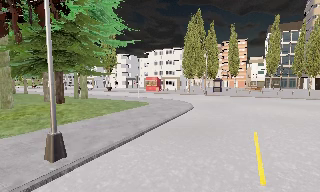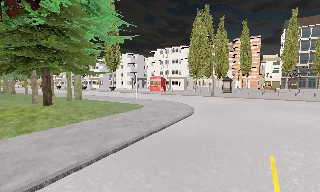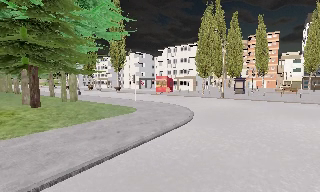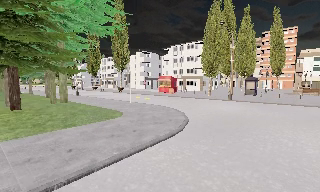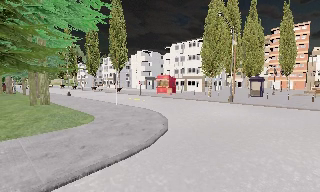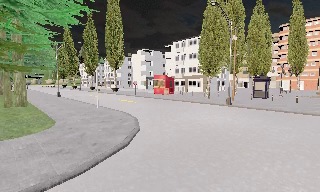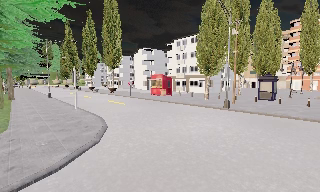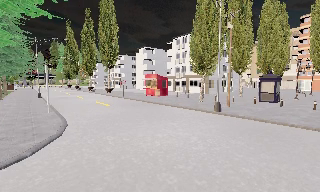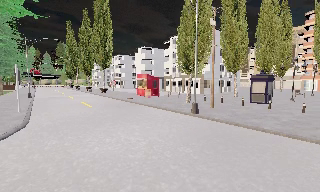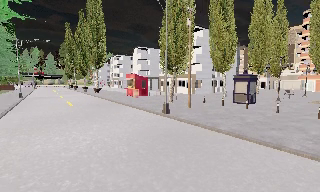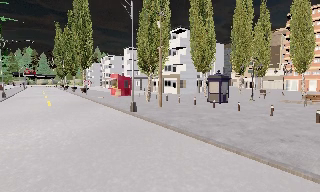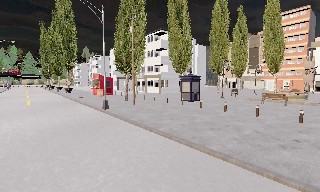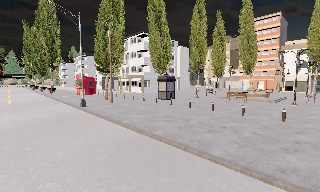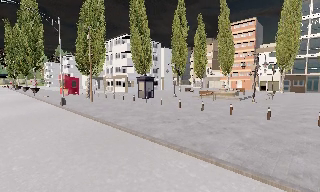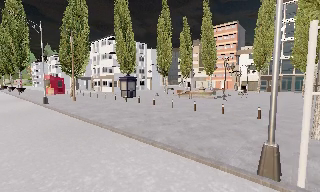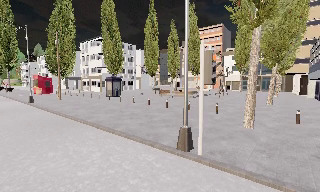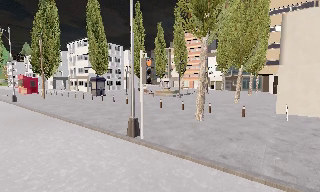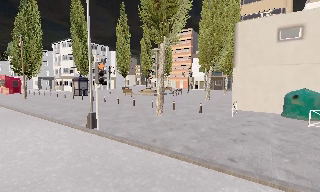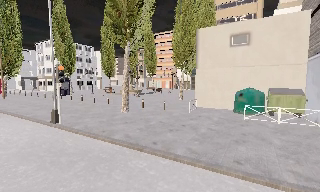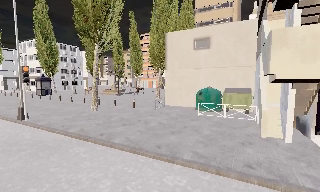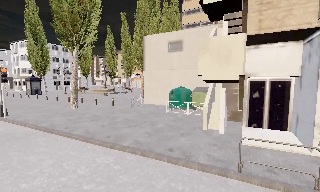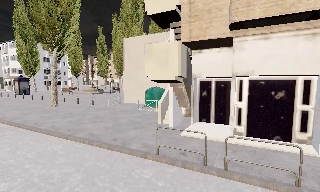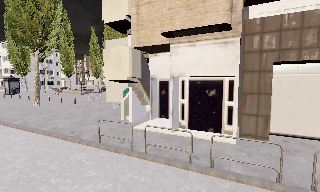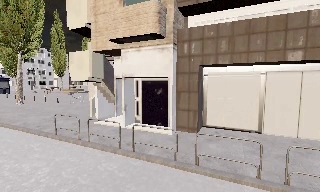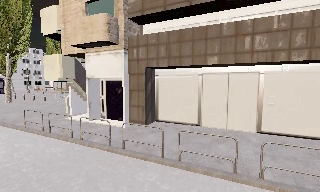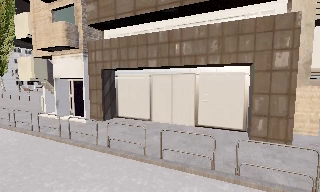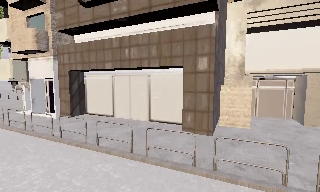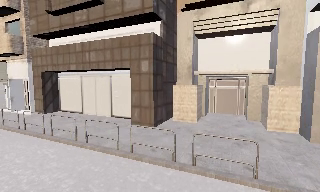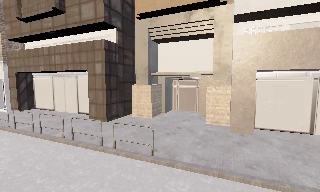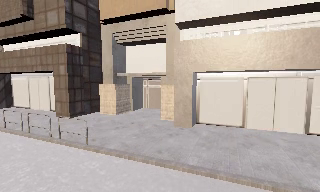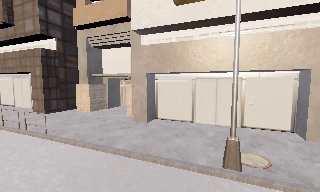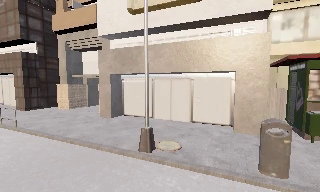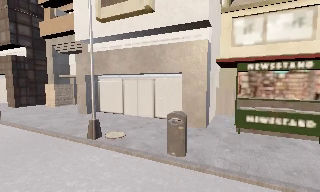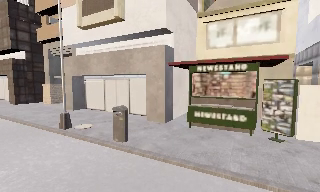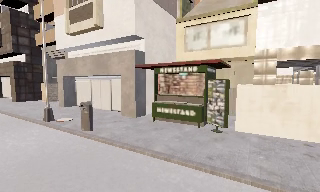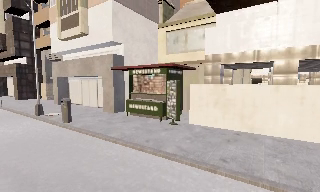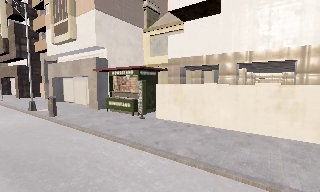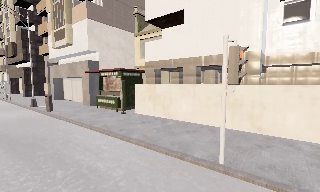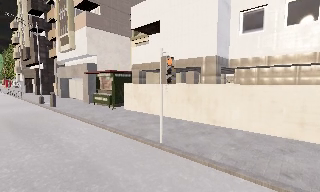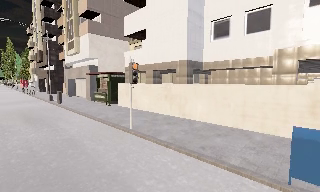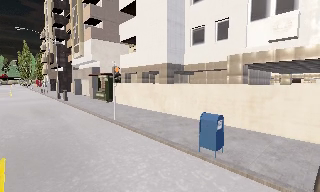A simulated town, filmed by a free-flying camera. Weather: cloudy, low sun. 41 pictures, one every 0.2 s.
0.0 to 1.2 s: The camera pans to its left, which is counterclockwise from overhead, by about 20 degrees. It travels forward and to its right, about 14 m, so what stands in front looms larger.
1.2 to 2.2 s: The camera travels to its right, about 10 m, so close, fixed things drift to the left.
2.2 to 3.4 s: The camera pans to its right, which is clockwise from overhead, by about 15 degrees. It travels to its right and backward, about 12 m, so close, fixed things drift to the left.
3.4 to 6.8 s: The camera travels to its right and backward, about 40 m, so close, fixed things drift to the left.
6.8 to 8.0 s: The camera pans to its left, which is counterclockwise from overhead, by about 15 degrees. It travels to its right and backward, about 14 m, so close, fixed things drift to the left.
The film runs forward here.
